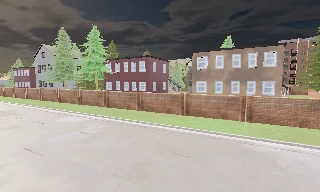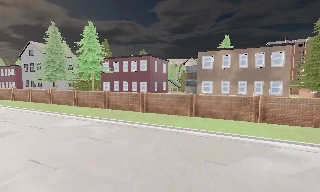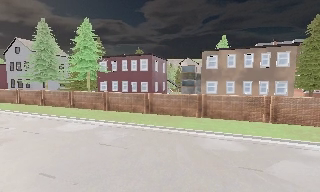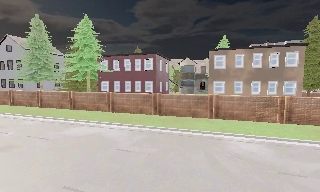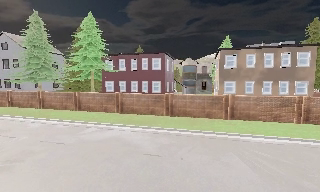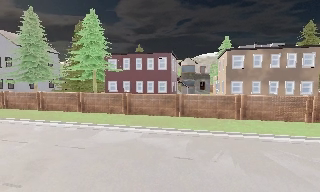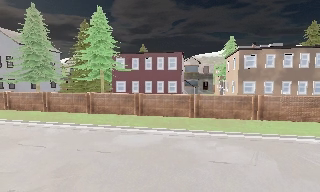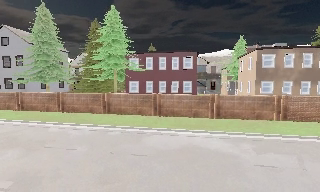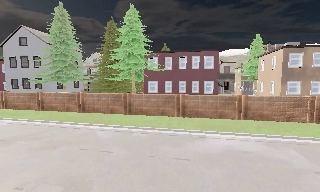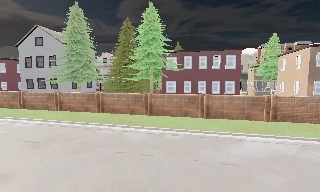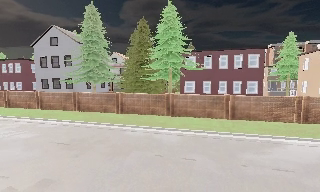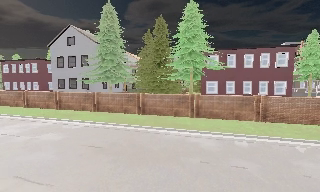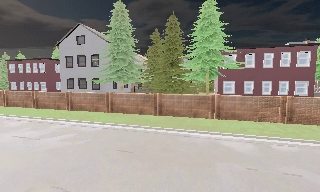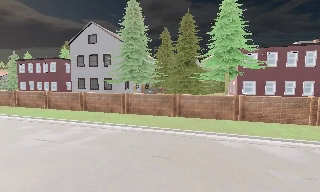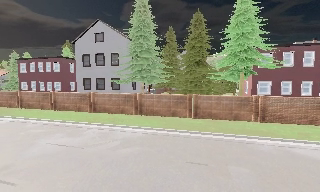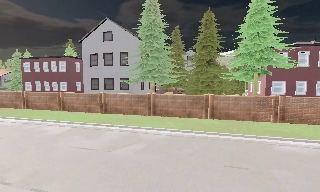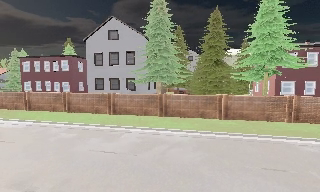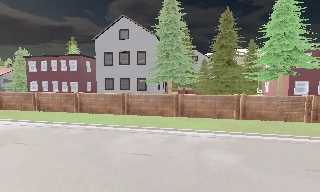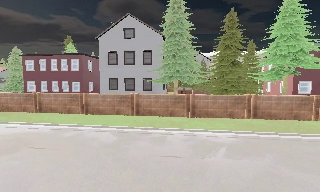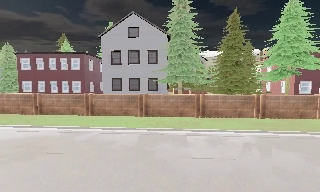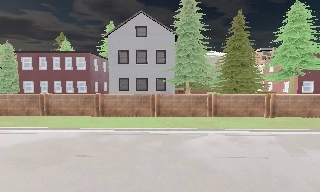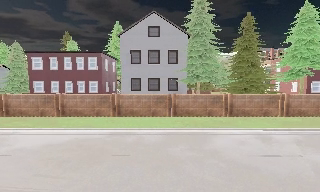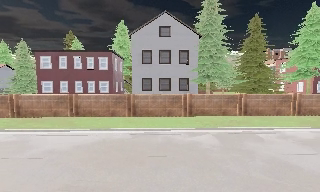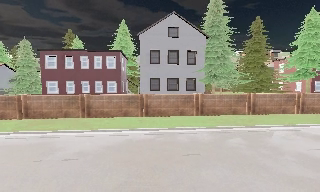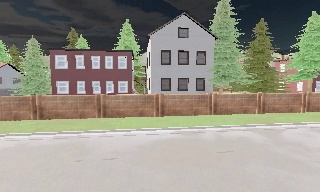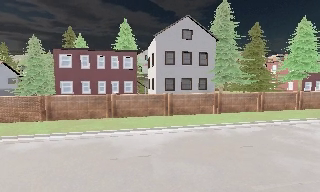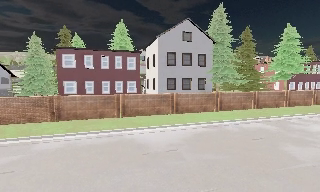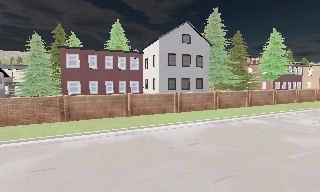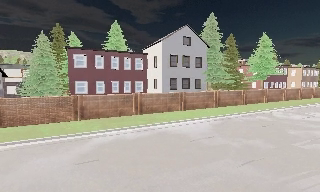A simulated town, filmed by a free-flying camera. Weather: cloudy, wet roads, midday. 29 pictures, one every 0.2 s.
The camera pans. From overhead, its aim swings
clockwise.
0.0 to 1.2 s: The camera pans to its right, which is clockwise from overhead, by about 20 degrees. It travels to its left, about 12 m, so close, fixed things drift to the right.
1.2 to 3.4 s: The camera travels to its left, about 20 m, so close, fixed things drift to the right.
3.4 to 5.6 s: The camera pans to its right, which is clockwise from overhead, by about 35 degrees. It travels to its left, about 25 m, so close, fixed things drift to the right.
The film runs backward here.
